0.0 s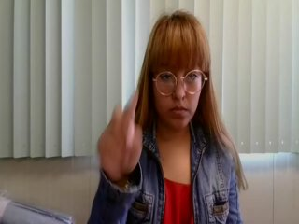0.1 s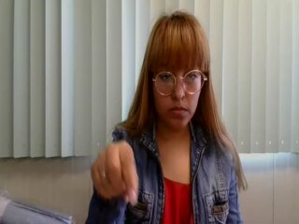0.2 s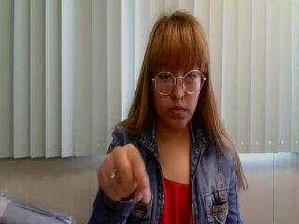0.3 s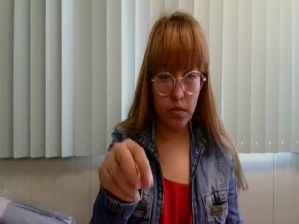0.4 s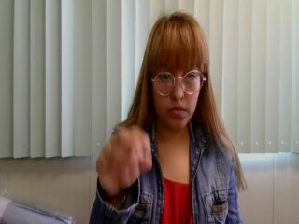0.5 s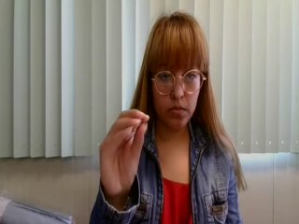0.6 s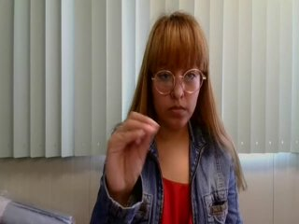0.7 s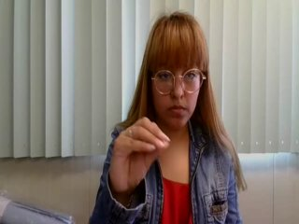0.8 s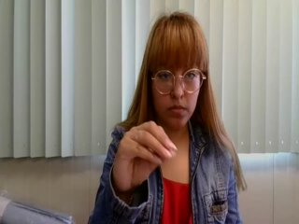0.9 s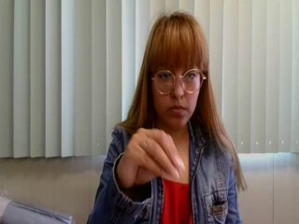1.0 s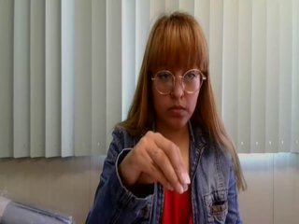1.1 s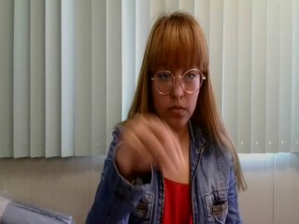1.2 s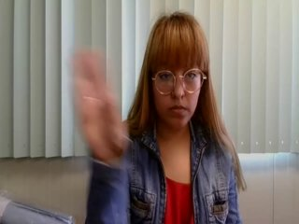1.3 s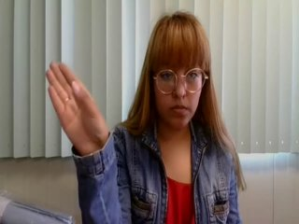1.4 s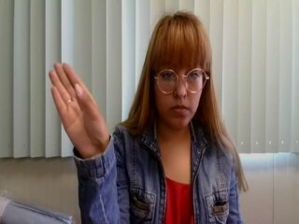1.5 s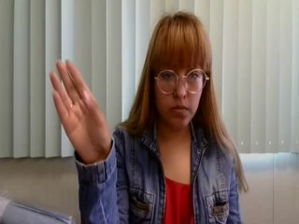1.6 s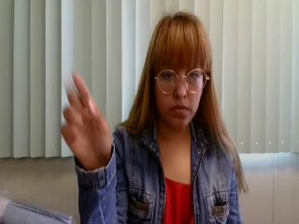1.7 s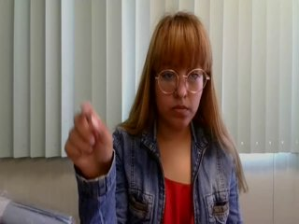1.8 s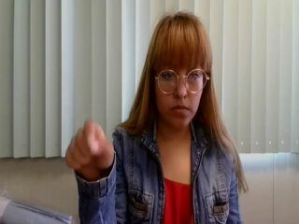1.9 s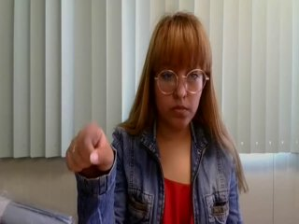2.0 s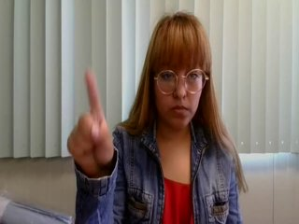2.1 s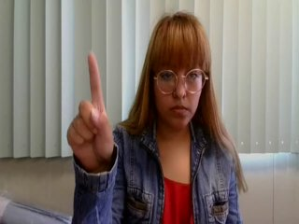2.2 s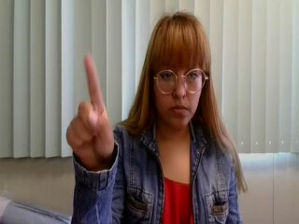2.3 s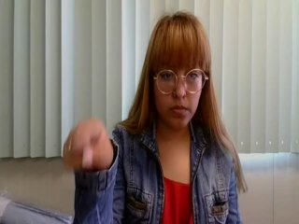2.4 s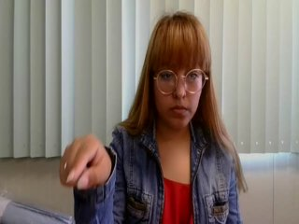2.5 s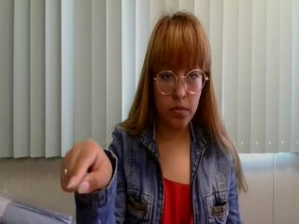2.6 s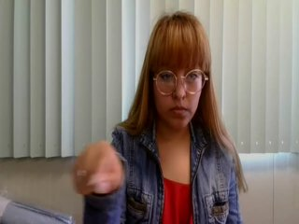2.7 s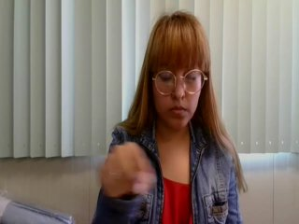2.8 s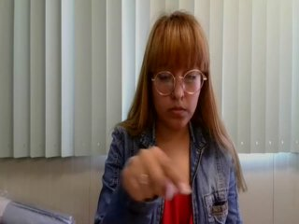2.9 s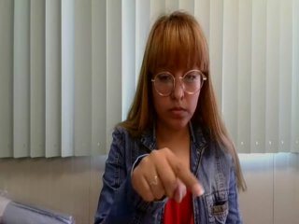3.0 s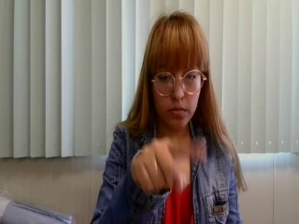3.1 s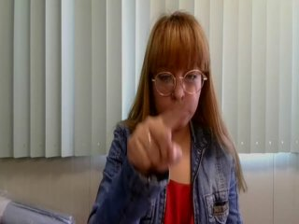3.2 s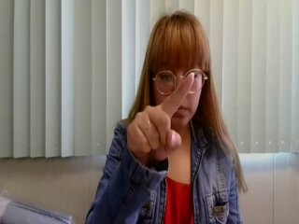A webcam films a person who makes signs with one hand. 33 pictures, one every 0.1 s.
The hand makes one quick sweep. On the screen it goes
to the left.
0.0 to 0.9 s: Pointing with one finger.
1.0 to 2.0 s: On the screen the hand sweeps to the left. The name of the sign: Throw right.
2.1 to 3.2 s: Pointing with one finger.
